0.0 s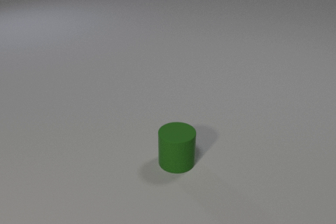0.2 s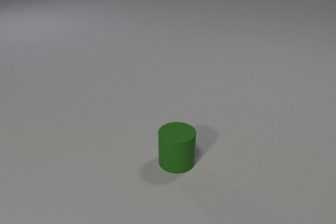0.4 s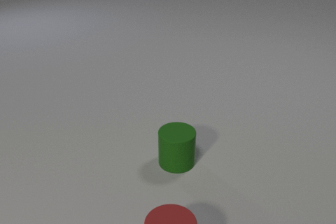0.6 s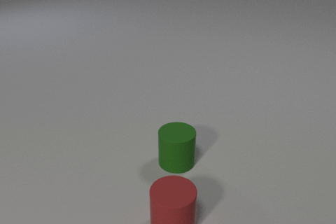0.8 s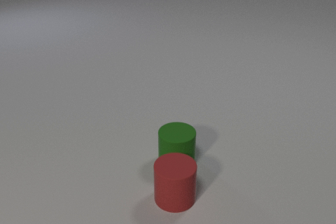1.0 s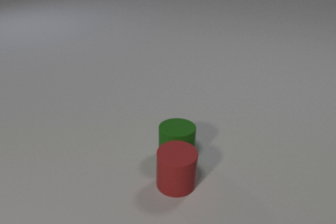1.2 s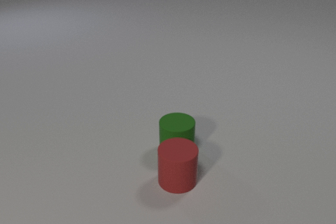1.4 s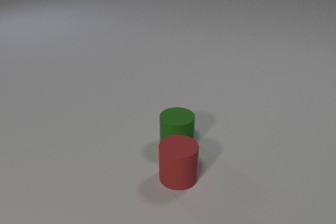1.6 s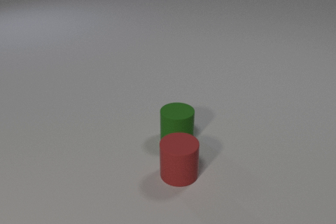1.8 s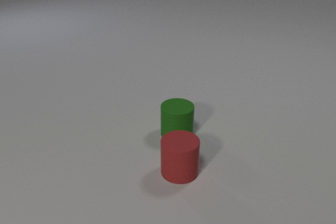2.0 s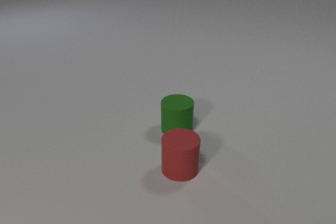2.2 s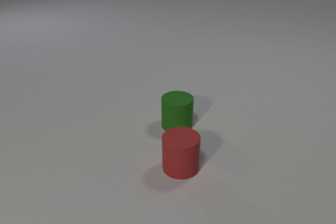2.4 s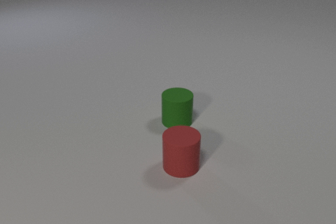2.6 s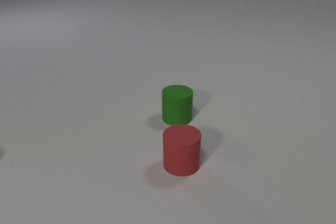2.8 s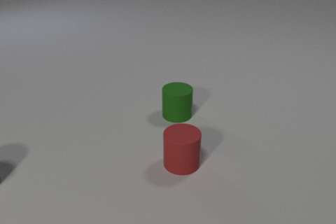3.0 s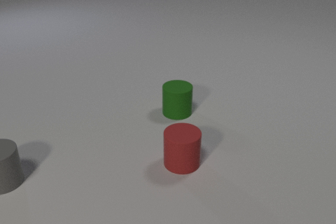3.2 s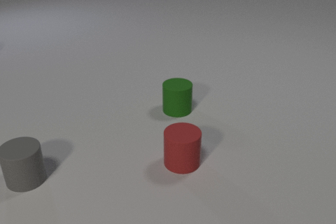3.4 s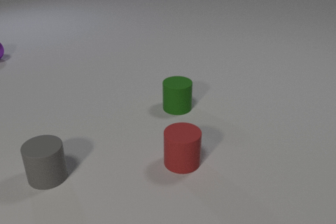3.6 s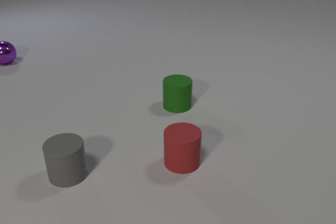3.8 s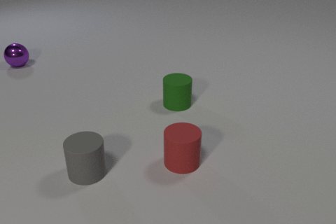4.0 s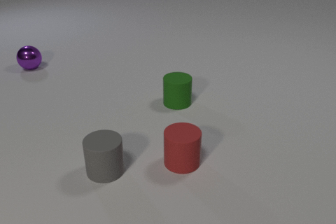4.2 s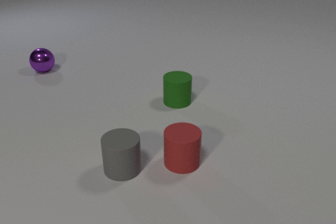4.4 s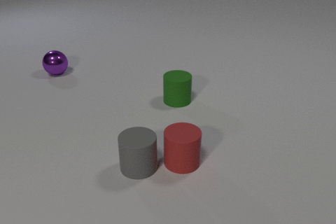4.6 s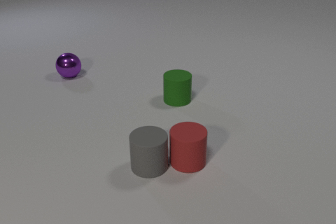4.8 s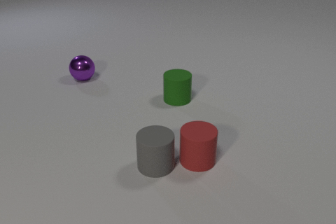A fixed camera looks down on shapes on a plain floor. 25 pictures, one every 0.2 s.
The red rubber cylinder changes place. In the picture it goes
away from the camera.
The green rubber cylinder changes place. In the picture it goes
away from the camera.
0.0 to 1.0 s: The red rubber cylinder comes in at the bottom edge, slides away from the camera. The red rubber cylinder and the green rubber cylinder collide.
1.0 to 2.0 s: The red rubber cylinder slides away from the camera. The green rubber cylinder slides away from the camera.
2.0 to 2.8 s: The red rubber cylinder slides away from the camera. The green rubber cylinder slides away from the camera.
2.8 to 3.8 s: The green rubber cylinder slides away from the camera. The gray rubber cylinder slides to the right. The purple metal sphere comes in at the left edge, rolls toward the camera and to the right.
3.8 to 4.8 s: The red rubber cylinder slides to the right. The green rubber cylinder slides away from the camera. The gray rubber cylinder slides to the right. The purple metal sphere rolls to the right and toward the camera. The red rubber cylinder and the gray rubber cylinder collide.
How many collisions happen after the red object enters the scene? 2.
What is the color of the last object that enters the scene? purple.
What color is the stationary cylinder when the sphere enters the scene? red.
